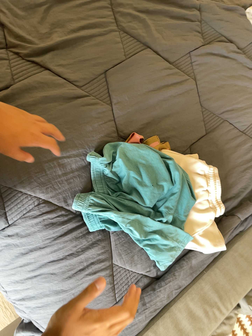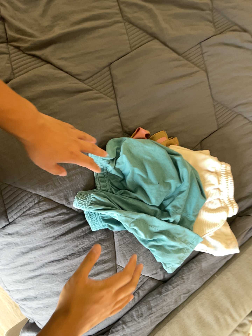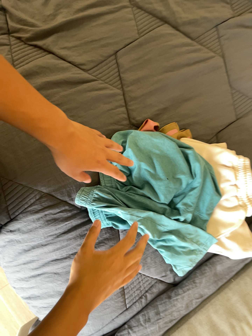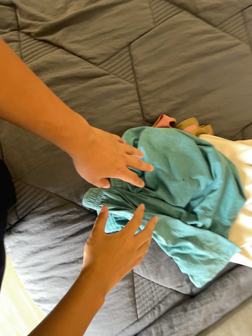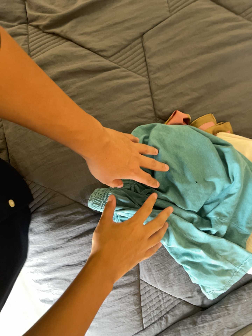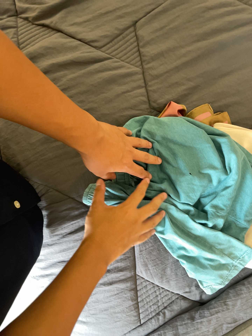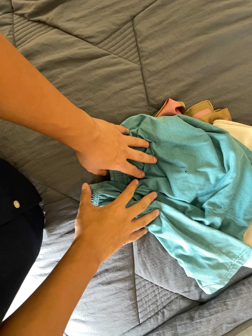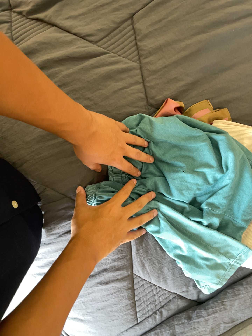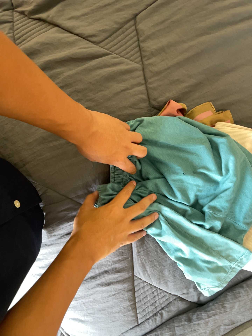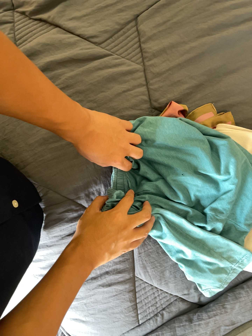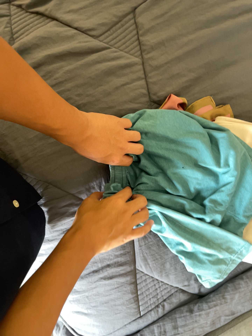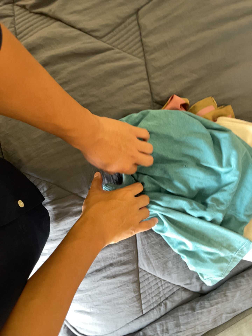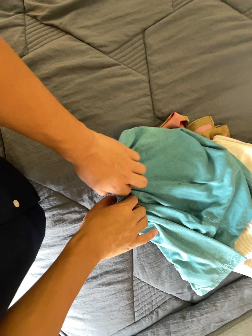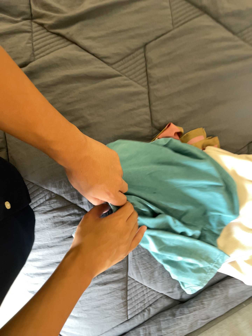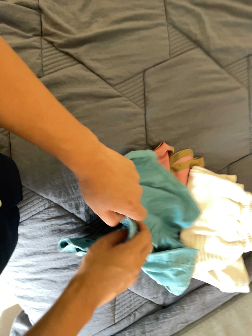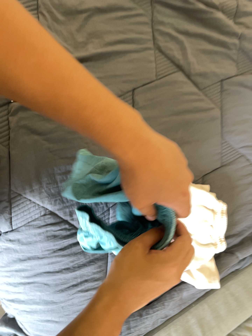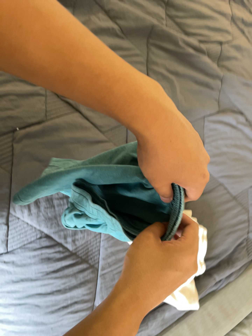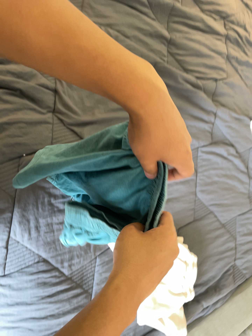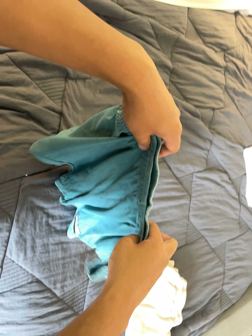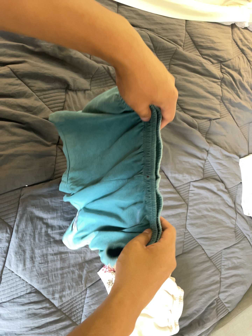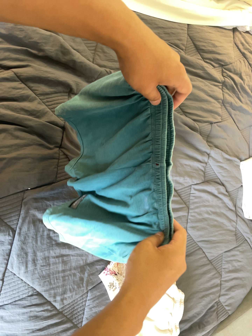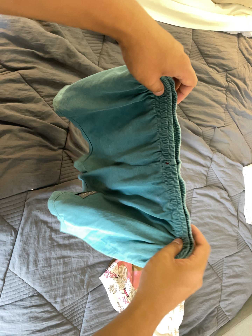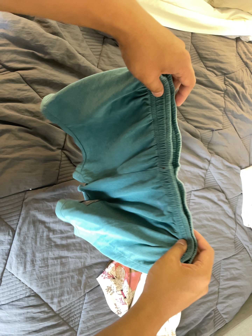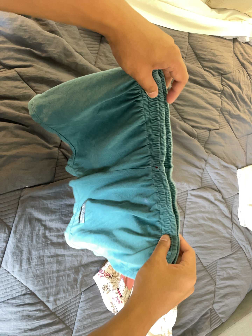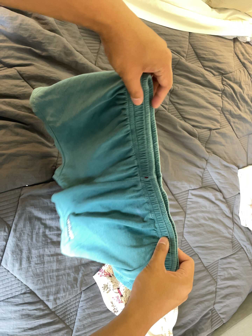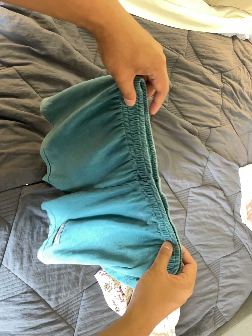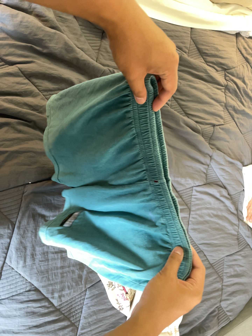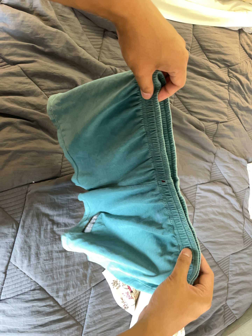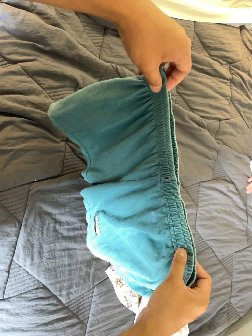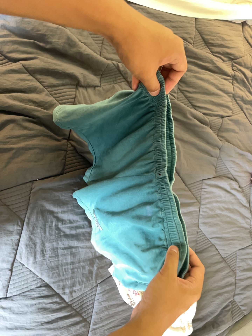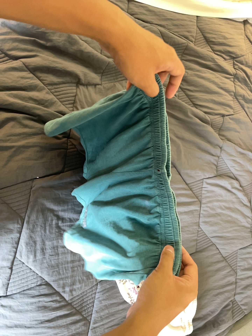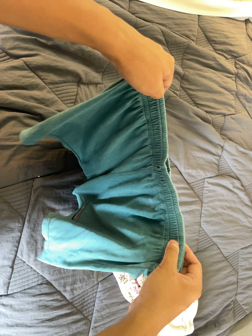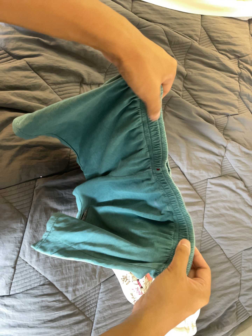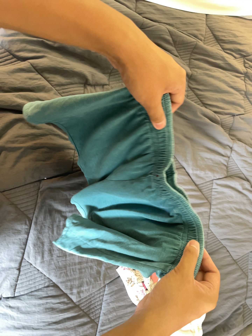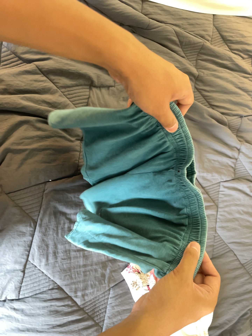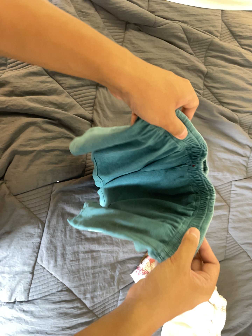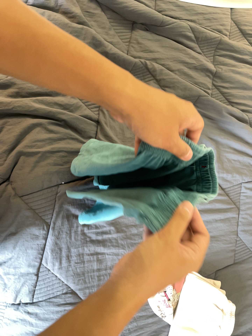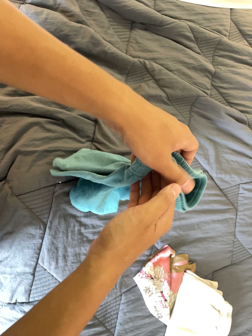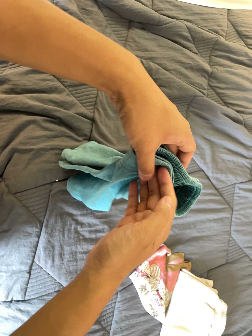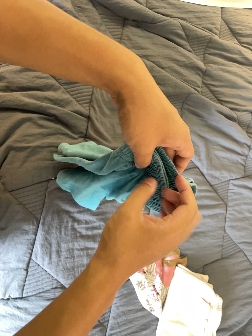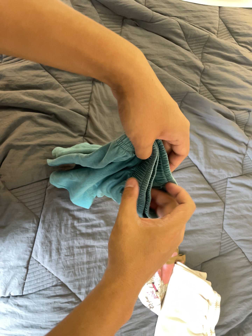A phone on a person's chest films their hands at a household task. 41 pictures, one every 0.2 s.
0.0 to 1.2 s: The camera pans to its left by about 25 degrees. It travels to its right and forward, about 26 cm.
1.2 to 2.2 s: The camera shifts only a little, or ends up much as it began.
2.2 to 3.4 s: The camera pans to its right by about 30 degrees. It travels to its left, backward and toward the top of its view, about 40 cm. Its aim tips toward the top of its view by about 10 degrees, and the scene shifts downward. It rolls about its line of sight by about 15 degrees, and the scene rotates clockwise.
3.4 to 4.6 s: The camera travels toward the top of its view, about 8 cm, so close, fixed things drift downward.
4.6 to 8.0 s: The camera shifts only a little, or ends up much as it began.
The film runs forward here.
